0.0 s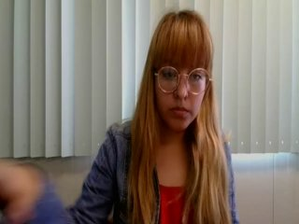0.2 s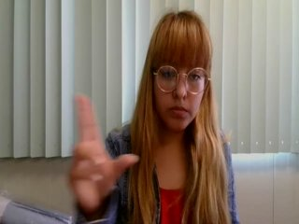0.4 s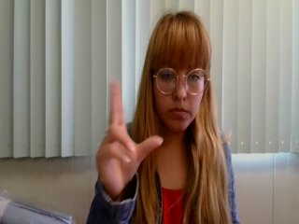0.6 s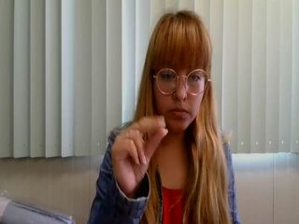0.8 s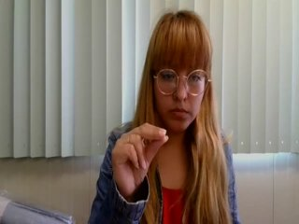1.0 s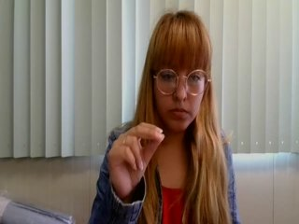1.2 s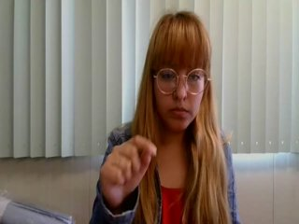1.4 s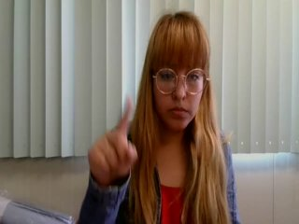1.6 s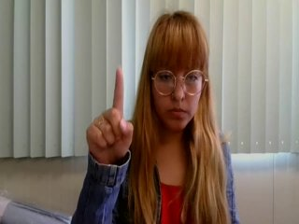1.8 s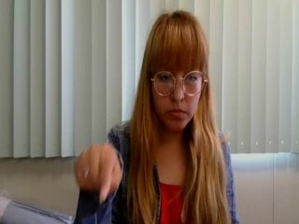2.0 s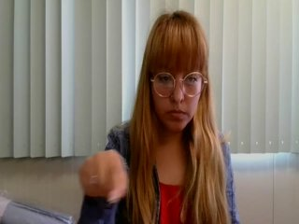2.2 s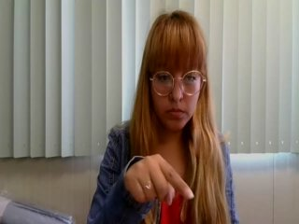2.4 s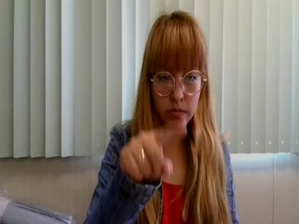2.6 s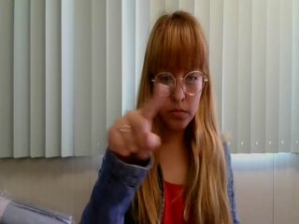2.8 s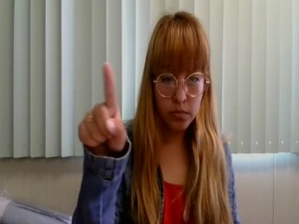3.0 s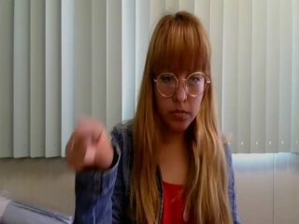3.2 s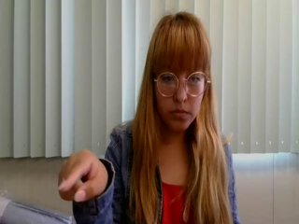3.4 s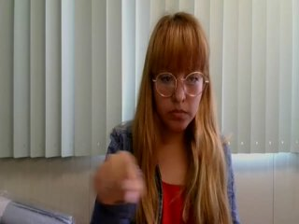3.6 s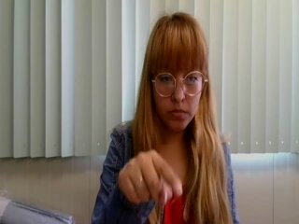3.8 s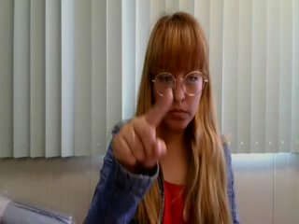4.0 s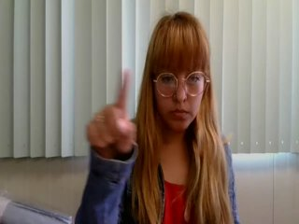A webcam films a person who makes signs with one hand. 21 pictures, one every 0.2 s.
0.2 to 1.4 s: Zoom out.
1.5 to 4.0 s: Pointing with one finger.
